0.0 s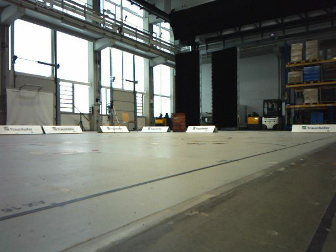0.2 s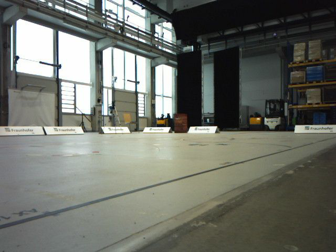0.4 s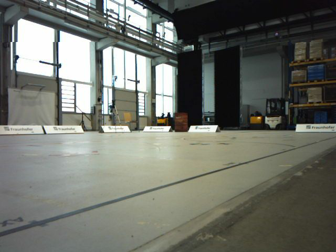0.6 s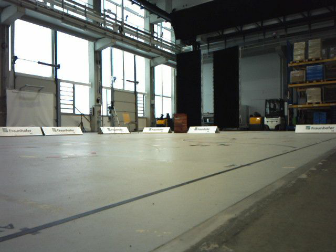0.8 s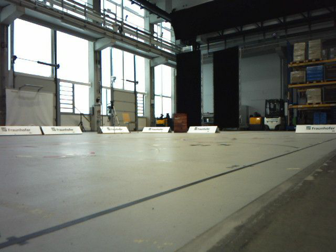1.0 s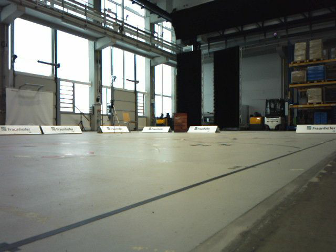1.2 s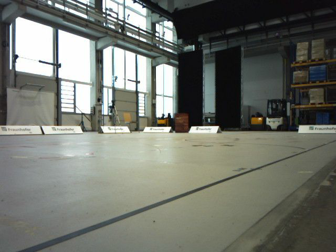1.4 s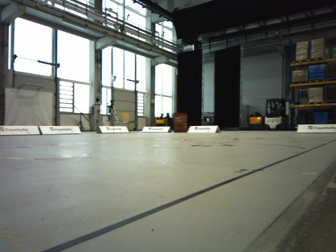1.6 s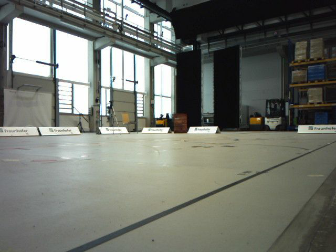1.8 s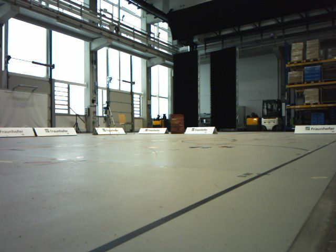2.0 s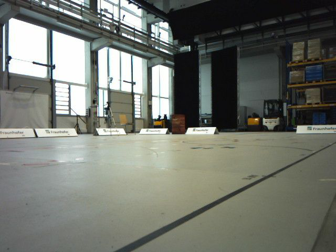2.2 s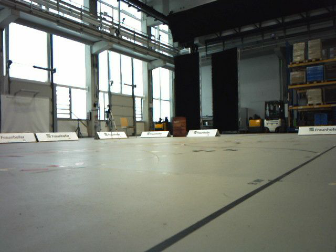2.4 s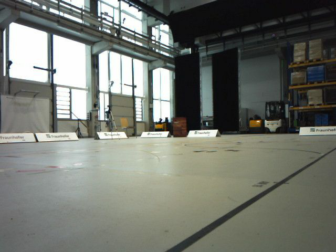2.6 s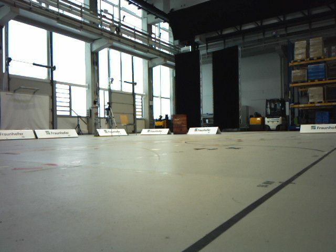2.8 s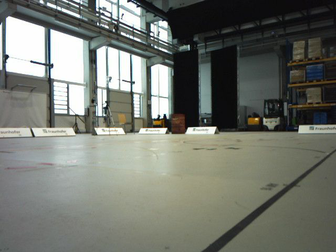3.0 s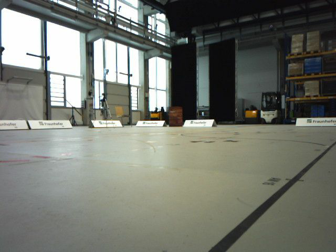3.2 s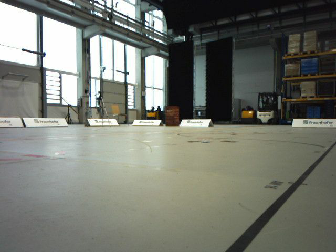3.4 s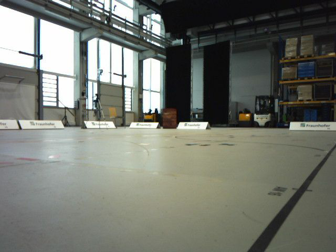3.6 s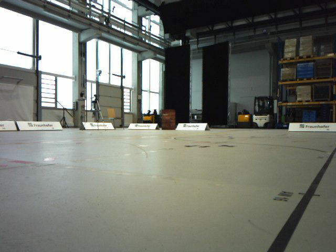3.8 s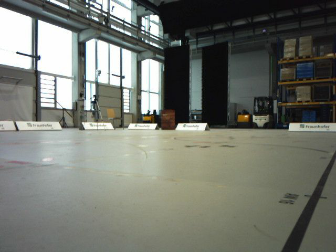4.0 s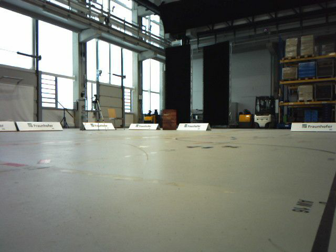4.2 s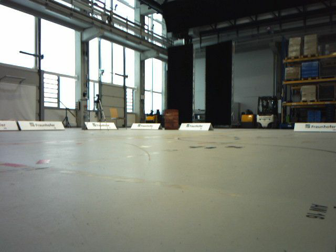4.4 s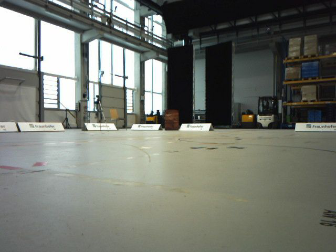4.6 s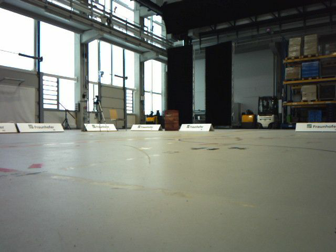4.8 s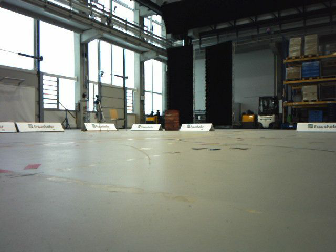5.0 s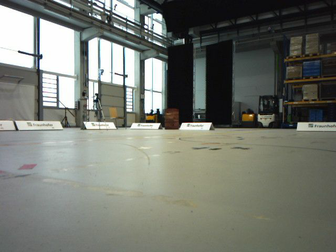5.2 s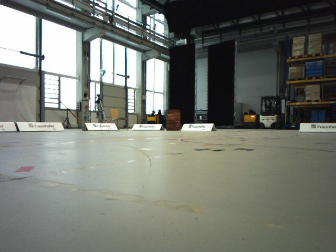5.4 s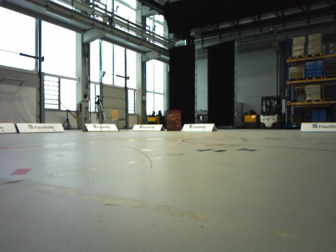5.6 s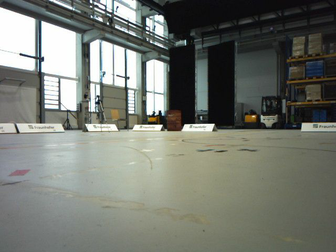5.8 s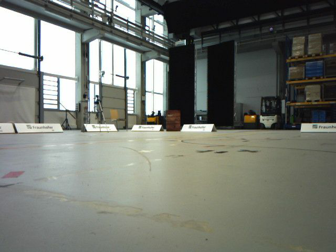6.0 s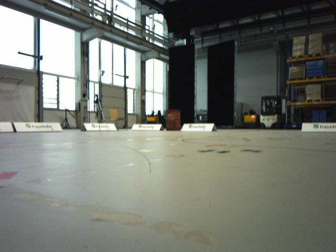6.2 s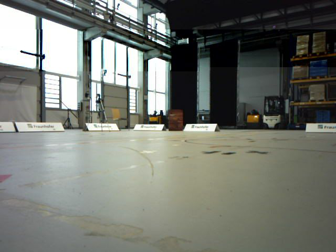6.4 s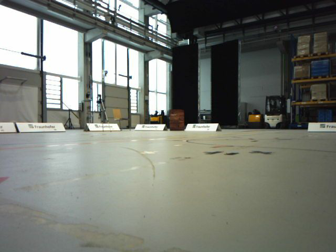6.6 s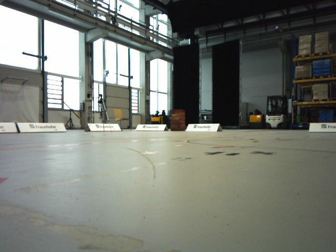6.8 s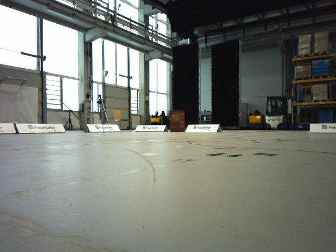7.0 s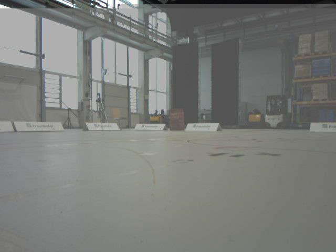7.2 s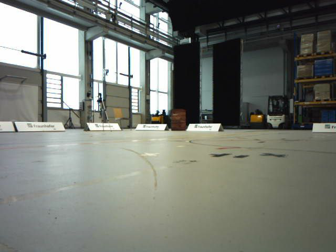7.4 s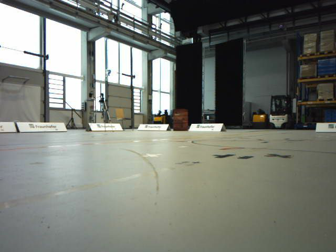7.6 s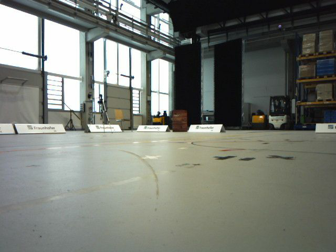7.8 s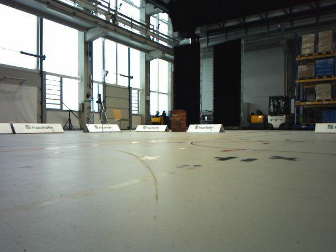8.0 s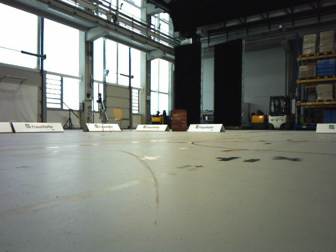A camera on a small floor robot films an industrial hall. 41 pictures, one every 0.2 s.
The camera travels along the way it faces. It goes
forward.
0.0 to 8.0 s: The camera travels forward, about 1.6 m, so what stands in front looms larger.
The film runs forward here.
